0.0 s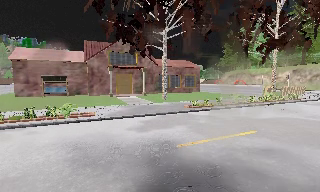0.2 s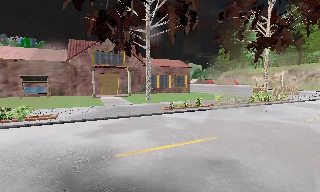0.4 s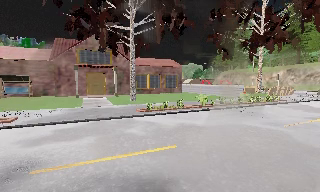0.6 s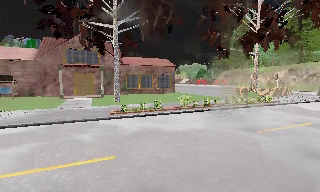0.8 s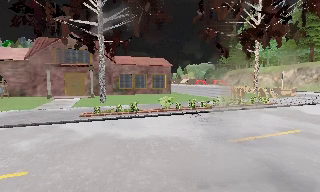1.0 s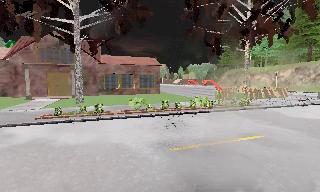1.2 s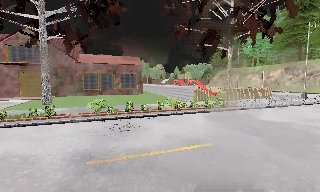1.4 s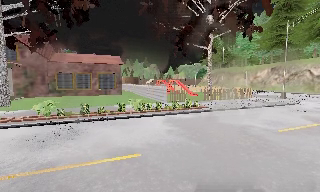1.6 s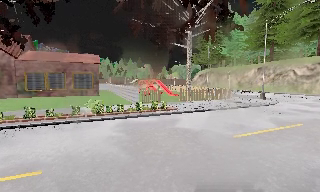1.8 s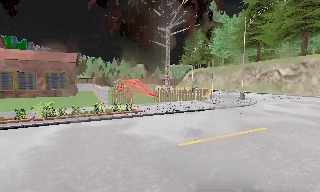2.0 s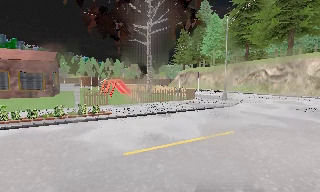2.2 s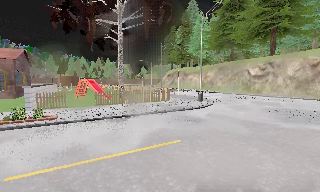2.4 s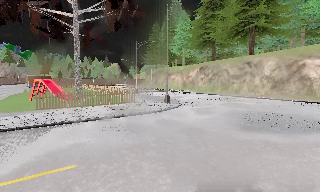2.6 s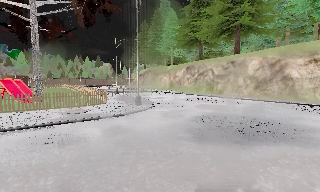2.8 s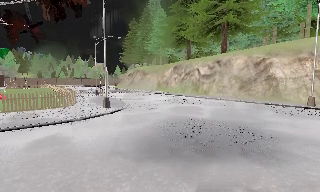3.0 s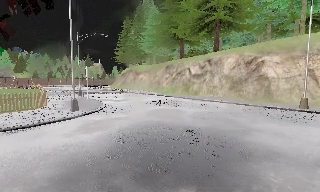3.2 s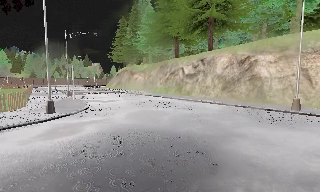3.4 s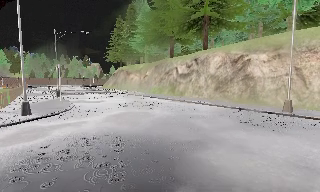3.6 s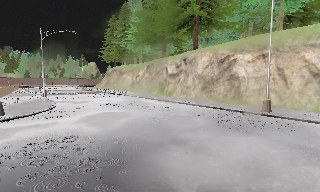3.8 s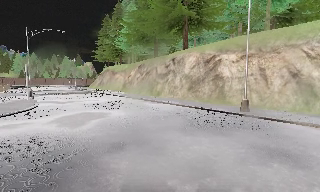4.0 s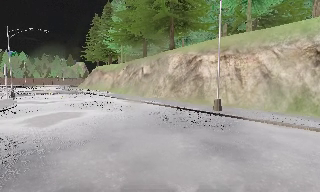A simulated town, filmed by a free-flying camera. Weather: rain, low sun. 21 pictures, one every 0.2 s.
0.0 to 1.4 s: The camera travels to its right, about 13 m, so close, fixed things drift to the left.
1.4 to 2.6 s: The camera pans to its right, which is clockwise from overhead, by about 15 degrees. It travels to its right and forward, about 12 m, so close, fixed things drift to the left.
2.6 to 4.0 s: The camera travels to its right and forward, about 9 m, so close, fixed things drift to the left. It loses speed.
The film runs forward here.
